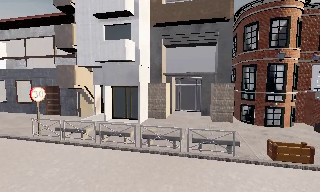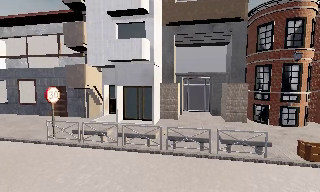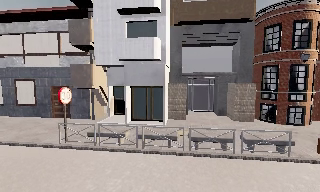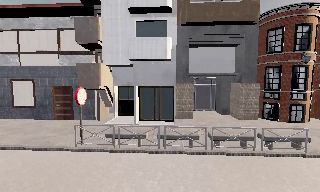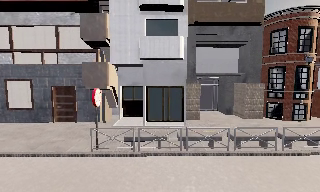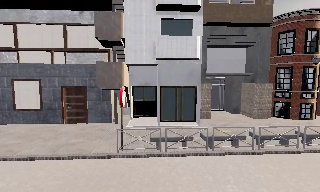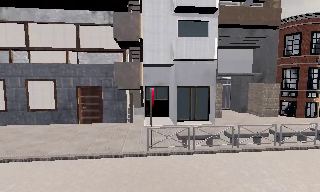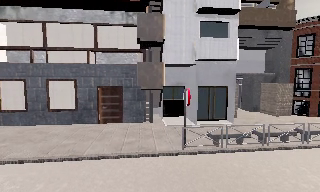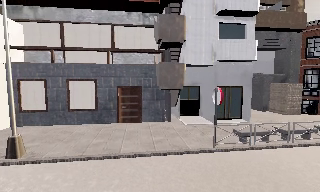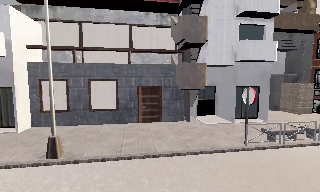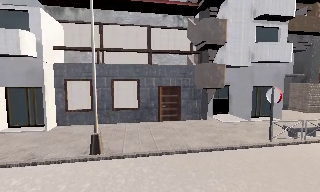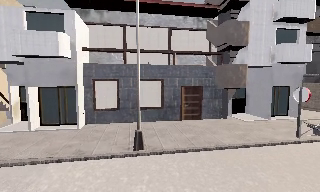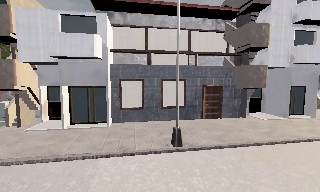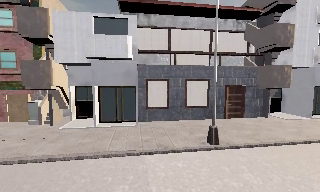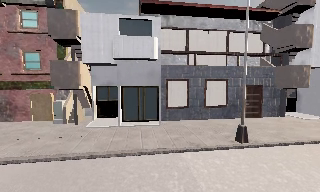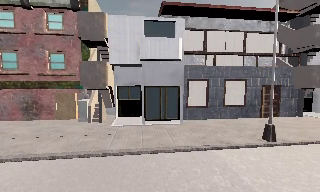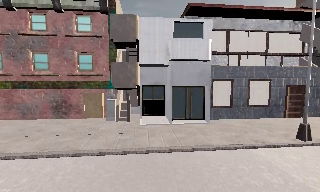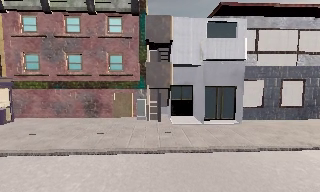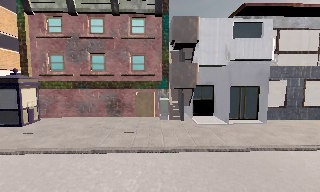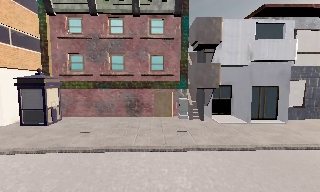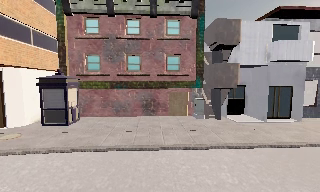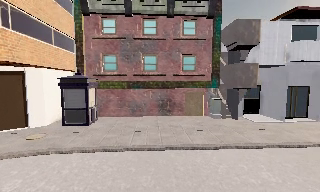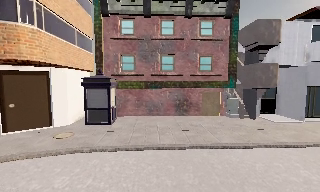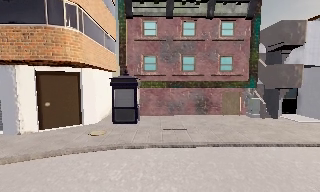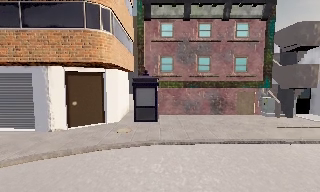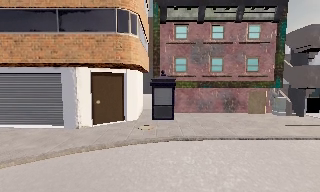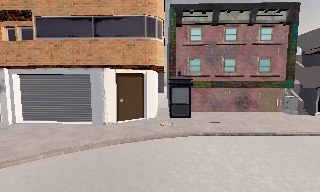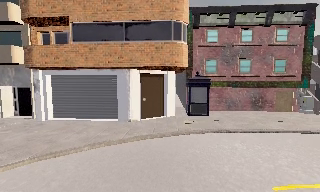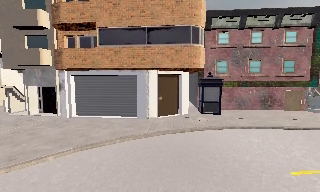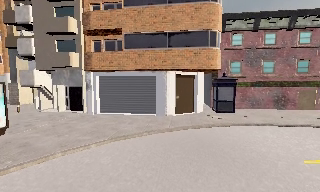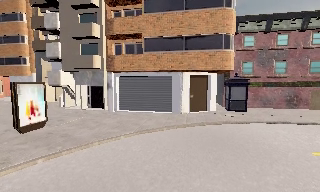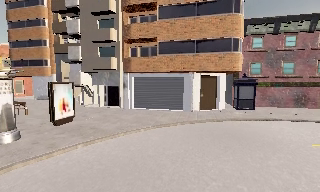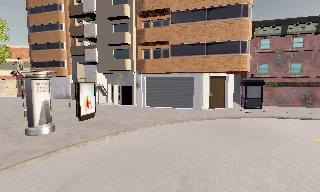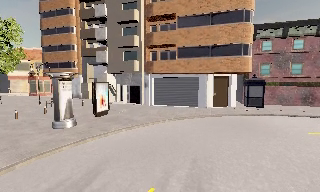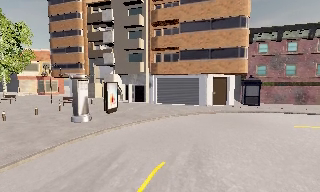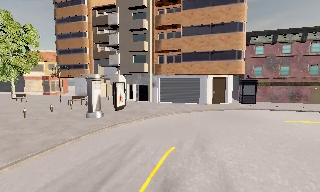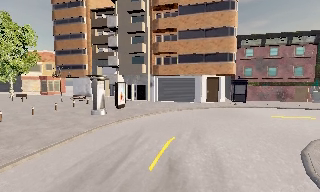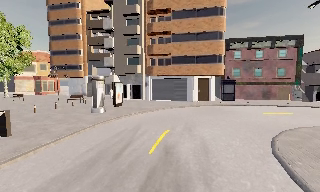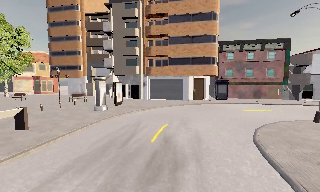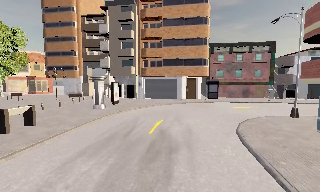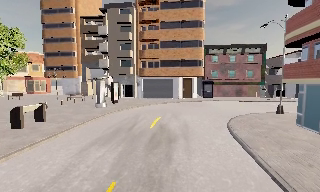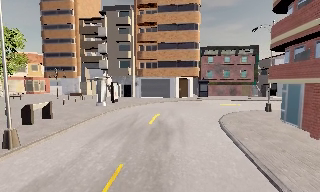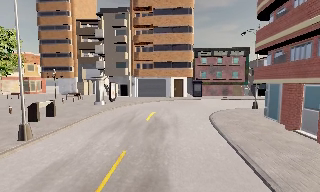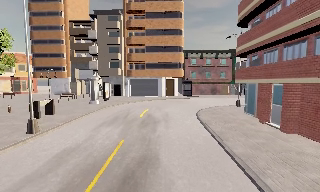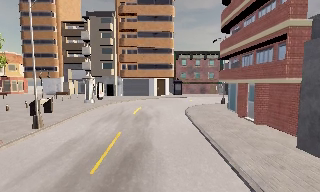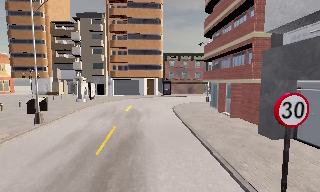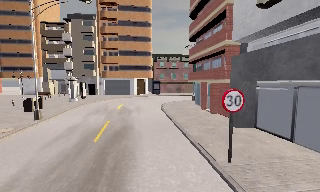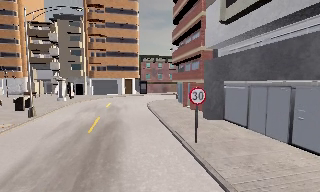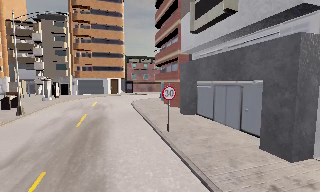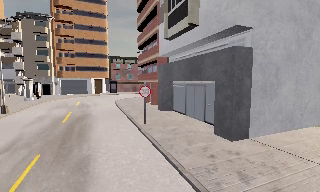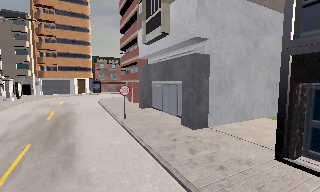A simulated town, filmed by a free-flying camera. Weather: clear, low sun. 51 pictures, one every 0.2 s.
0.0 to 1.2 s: The camera pans to its right, which is clockwise from overhead, by about 20 degrees. It travels to its left, about 7 m.
1.2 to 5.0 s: The camera travels to its left, about 25 m, so close, fixed things drift to the right.
5.0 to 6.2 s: The scene slides to the right, as the camera pans about 15 degrees to its left. It travels backward and to its left, about 7 m, so what stands in front gets smaller.
6.2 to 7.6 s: The camera travels backward, about 8 m, so what stands in front gets smaller.
7.6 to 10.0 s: The camera pans to its right, which is clockwise from overhead, by about 40 degrees. It travels backward, about 15 m.
The film runs backward here.
